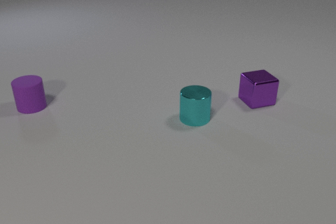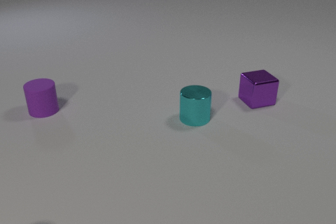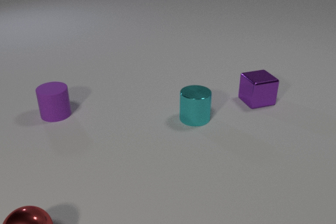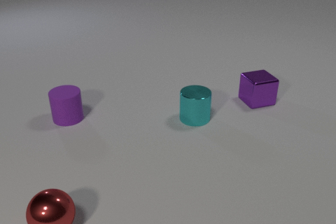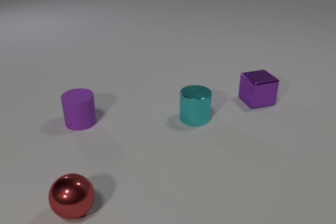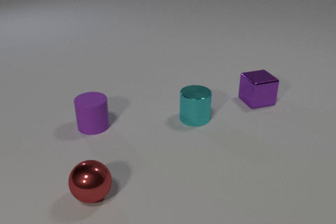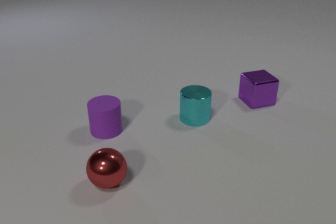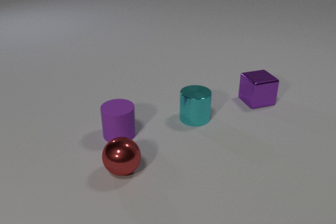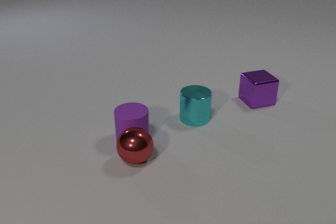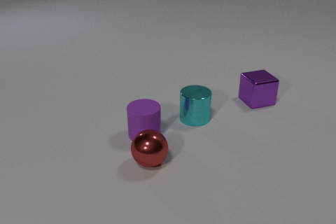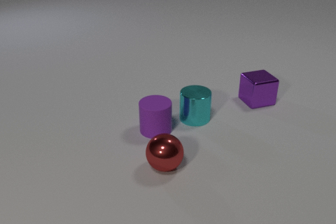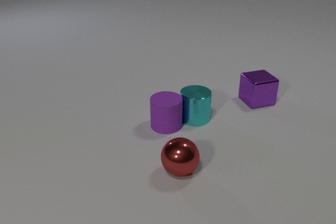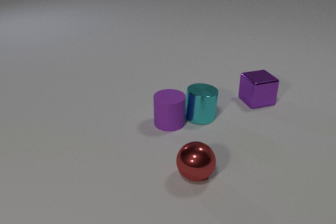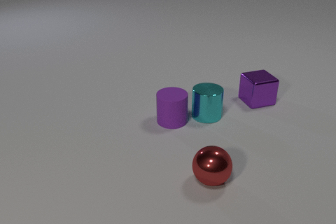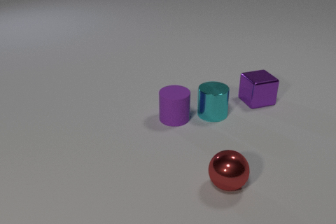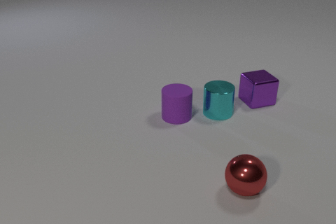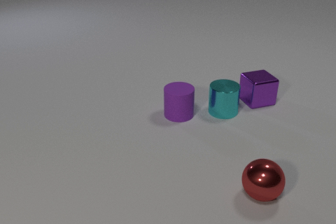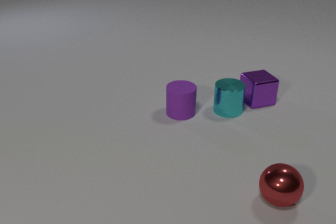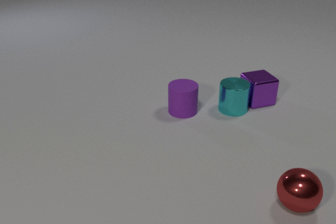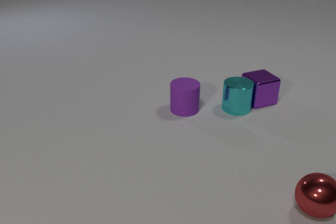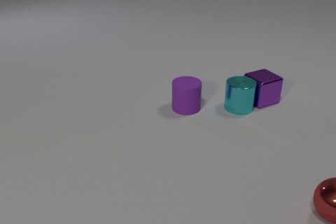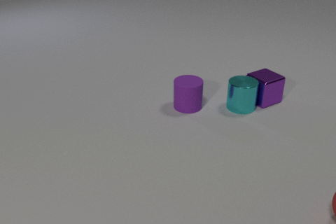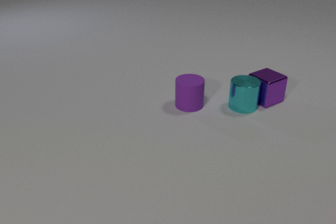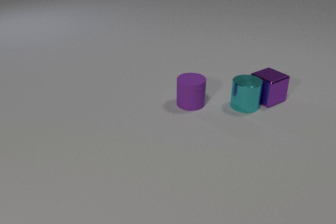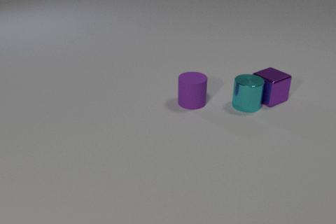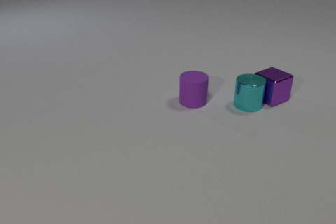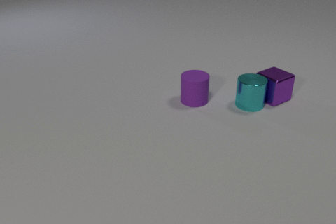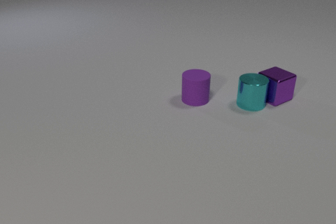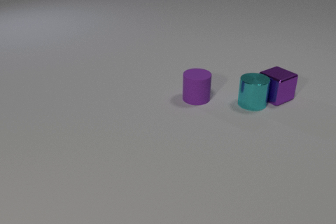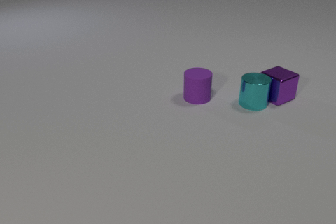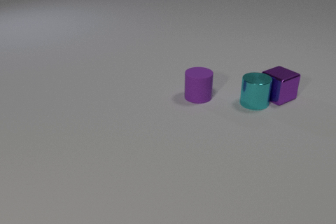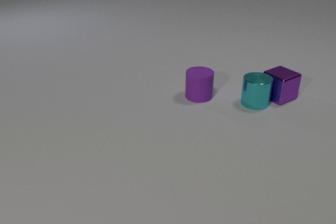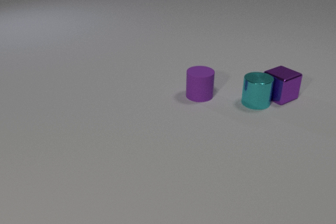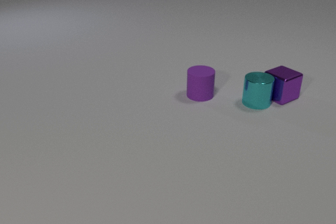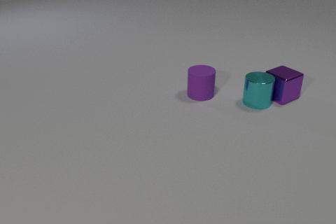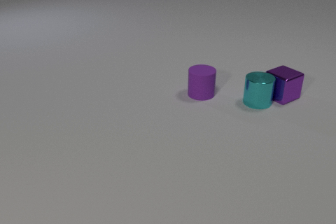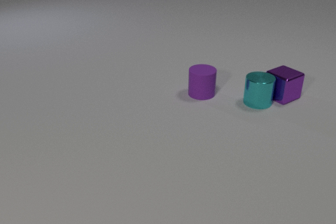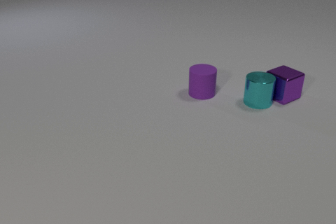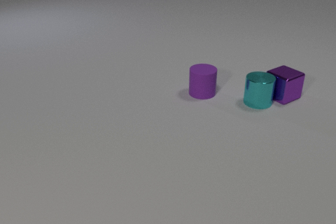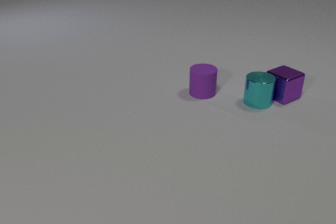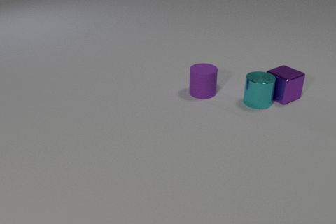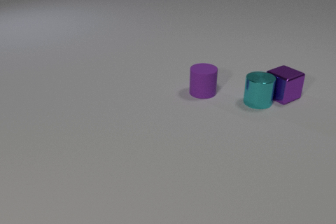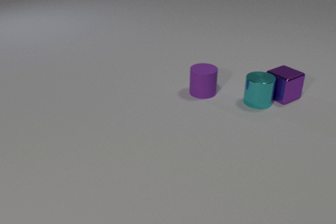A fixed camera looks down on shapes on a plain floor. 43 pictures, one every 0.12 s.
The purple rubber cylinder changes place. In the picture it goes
to the right.
0.00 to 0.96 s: The red metal sphere comes in at the bottom edge, rolls to the right and away from the camera. The purple rubber cylinder slides to the right and toward the camera. The red metal sphere and the purple rubber cylinder collide.
0.96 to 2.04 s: The red metal sphere rolls to the right. The purple rubber cylinder slides to the right and away from the camera. The cyan metal cylinder slides to the right and away from the camera. The purple rubber cylinder and the cyan metal cylinder collide.
2.04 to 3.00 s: The red metal sphere rolls to the right, leaves at the right edge. The purple rubber cylinder slides away from the camera and to the right. The cyan metal cylinder slides to the right and away from the camera. The purple metal cube slides to the right and away from the camera. The cyan metal cylinder and the purple metal cube collide.
3.00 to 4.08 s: The purple rubber cylinder slides away from the camera and to the right. The cyan metal cylinder slides to the right and away from the camera. The purple metal cube slides to the right and away from the camera.
4.08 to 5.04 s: Next to nothing moves.
What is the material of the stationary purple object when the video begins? metal.
What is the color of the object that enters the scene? red.
How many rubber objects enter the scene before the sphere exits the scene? 0.
